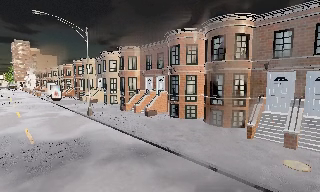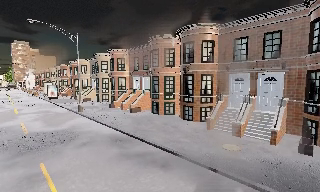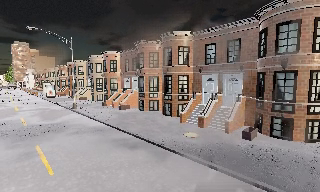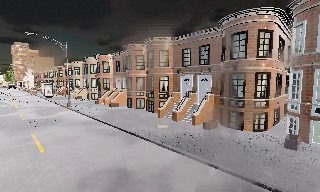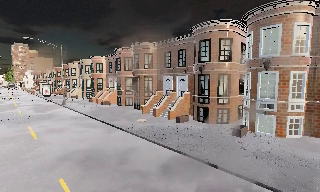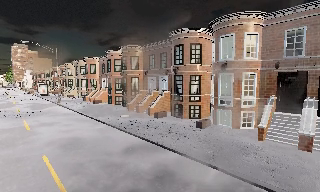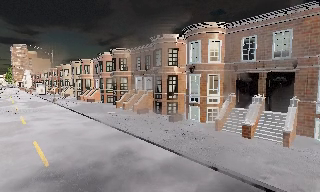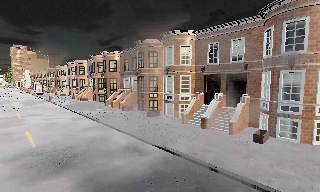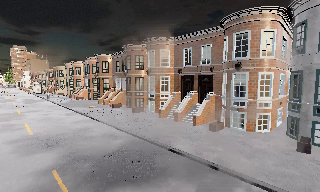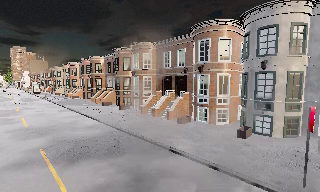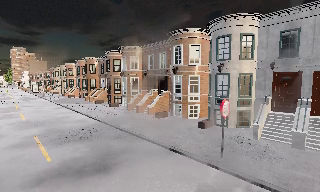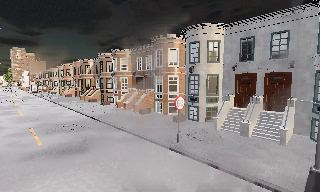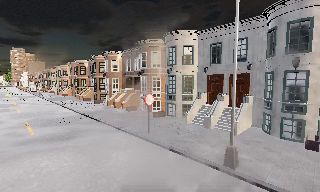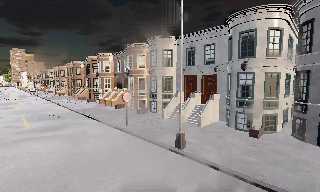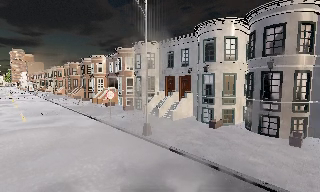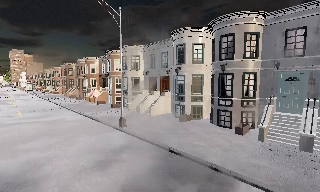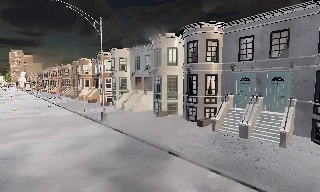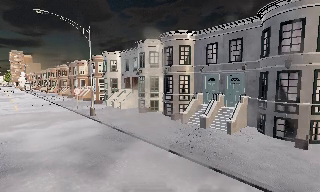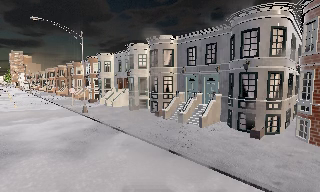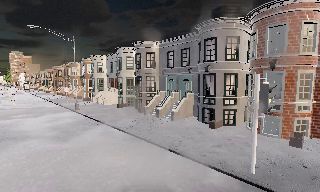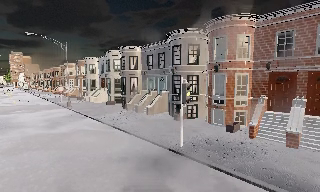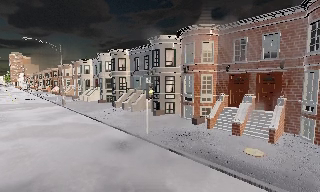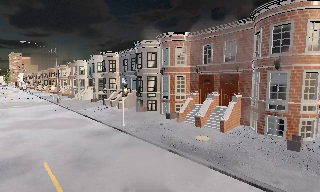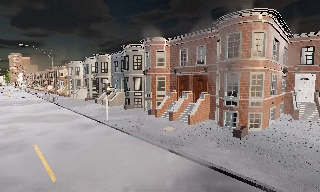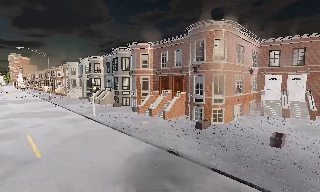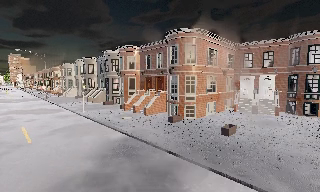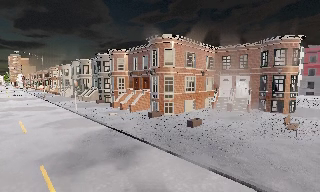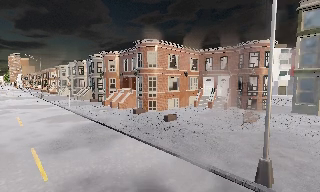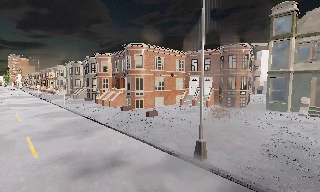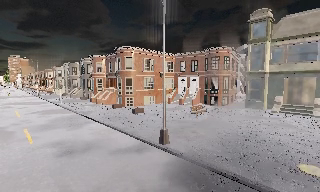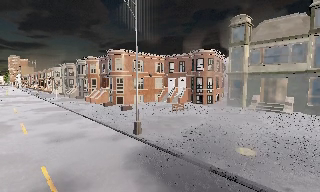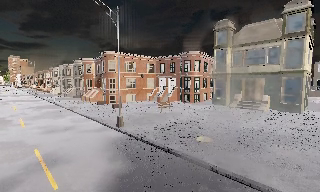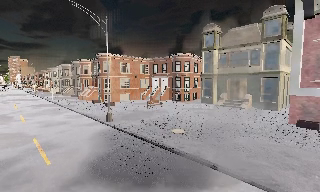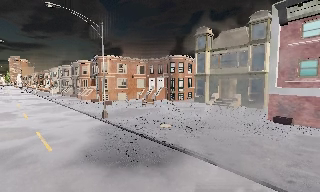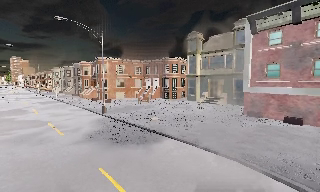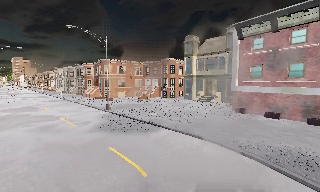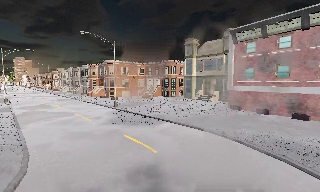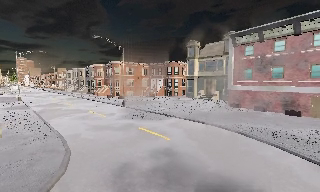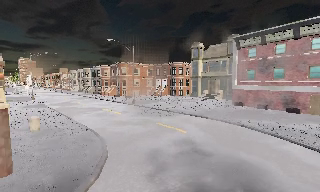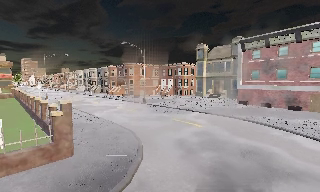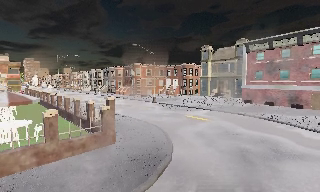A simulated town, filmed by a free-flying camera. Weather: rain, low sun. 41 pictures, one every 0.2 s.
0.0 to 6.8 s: The camera travels backward and to its right, about 75 m, so what stands in front gets smaller.
6.8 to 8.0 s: The camera travels backward and to its left, about 10 m, so what stands in front gets smaller.
The film runs forward here.
